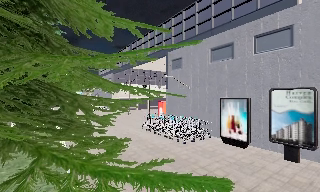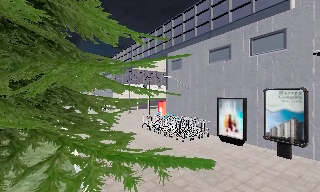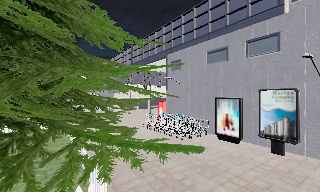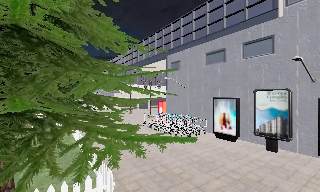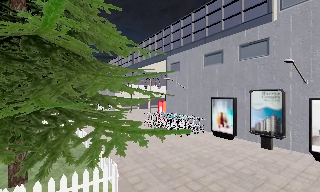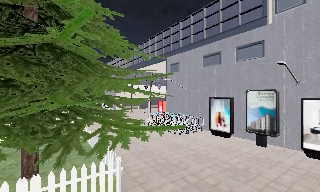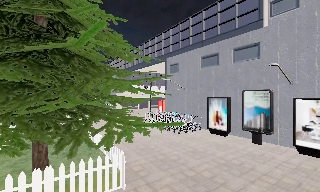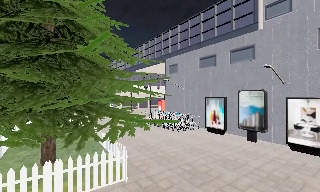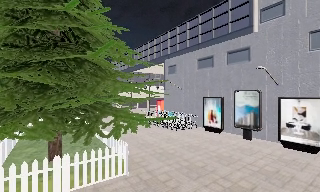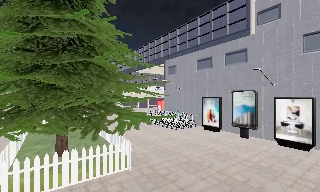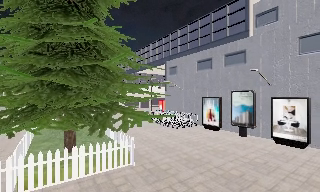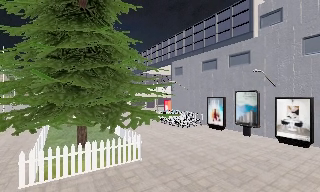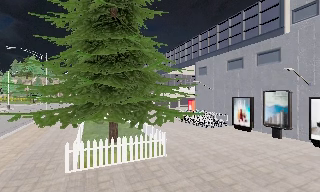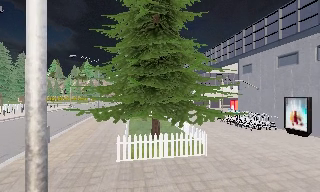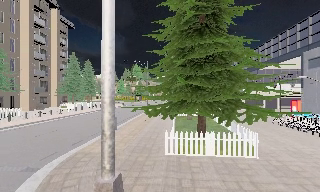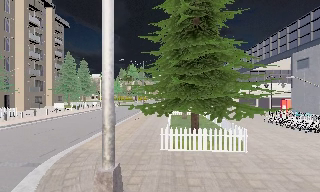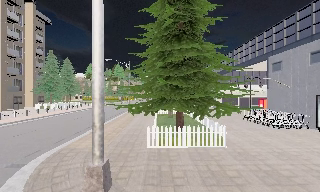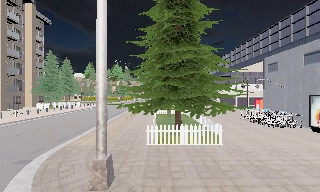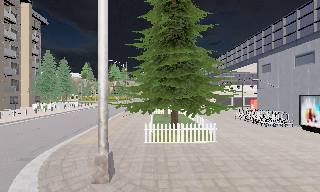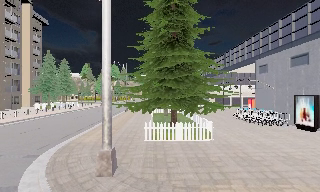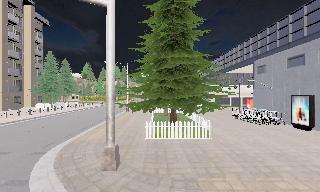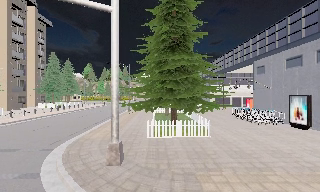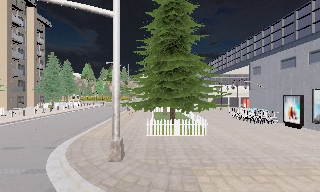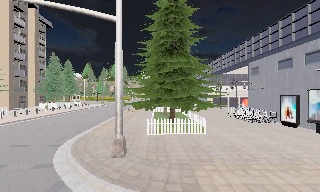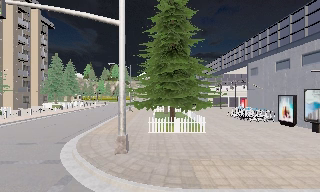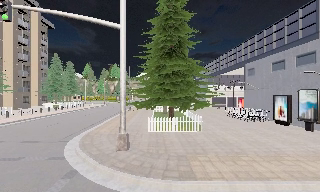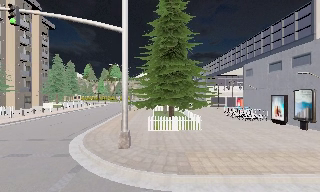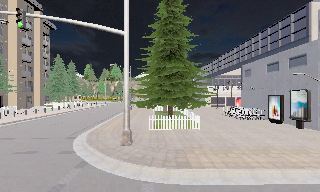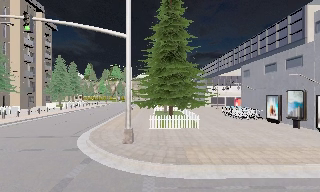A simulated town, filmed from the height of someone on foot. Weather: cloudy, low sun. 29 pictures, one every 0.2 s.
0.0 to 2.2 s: The camera travels backward, about 4 m, so what stands in front gets smaller.
2.2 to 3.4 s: The scene slides to the right, as the camera pans about 30 degrees to its left. It travels backward, about 2 m.
3.4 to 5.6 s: The camera travels backward, about 4 m, so what stands in front gets smaller.
The film runs backward here.
